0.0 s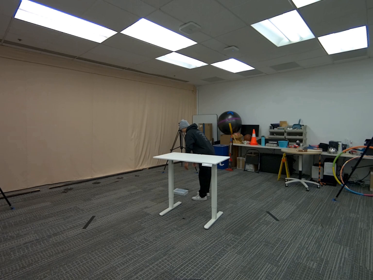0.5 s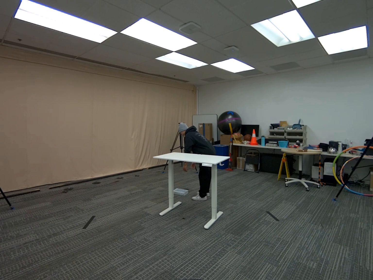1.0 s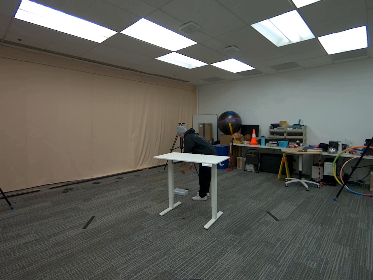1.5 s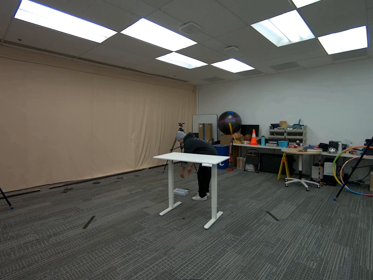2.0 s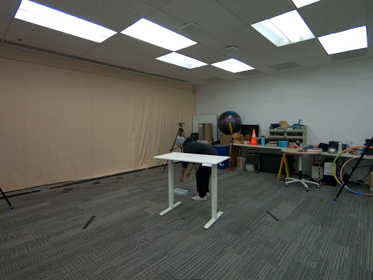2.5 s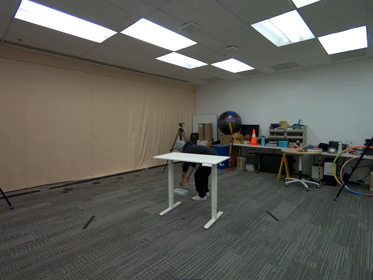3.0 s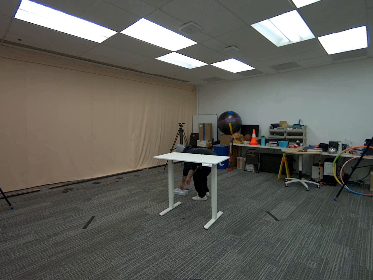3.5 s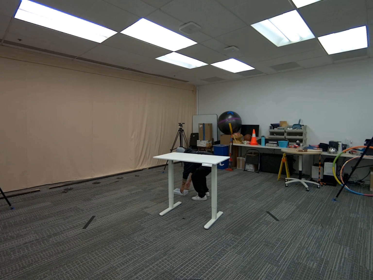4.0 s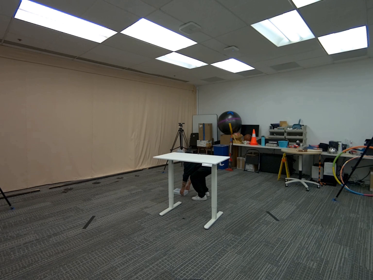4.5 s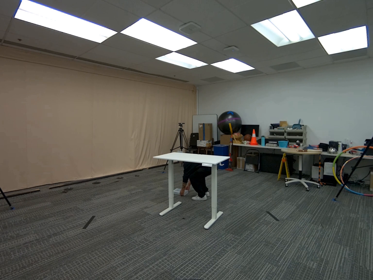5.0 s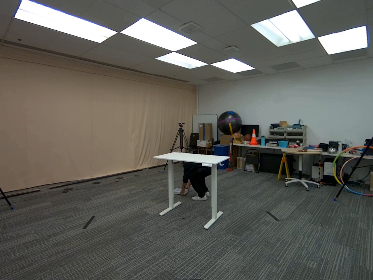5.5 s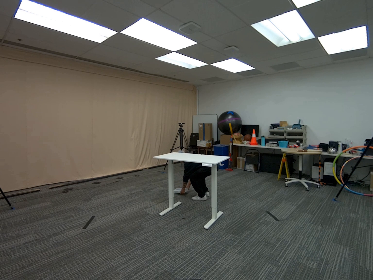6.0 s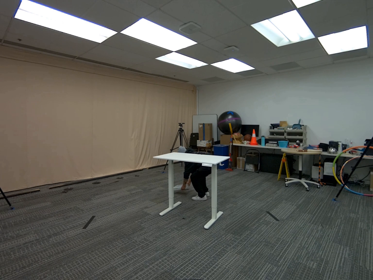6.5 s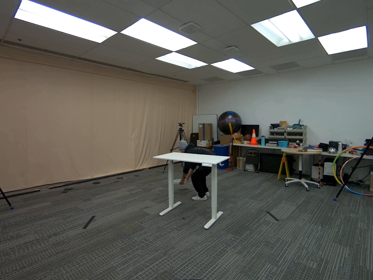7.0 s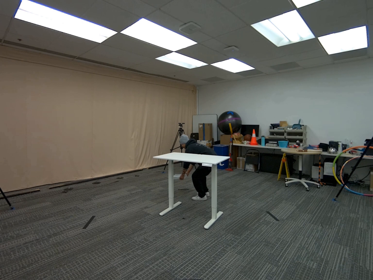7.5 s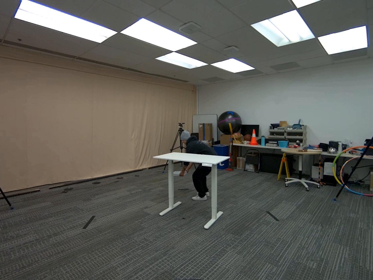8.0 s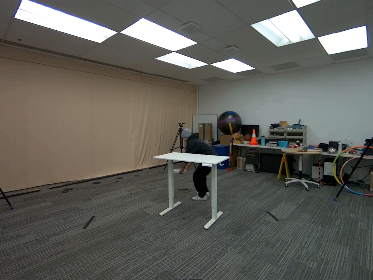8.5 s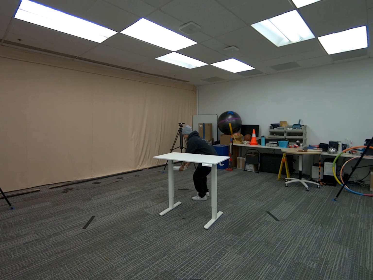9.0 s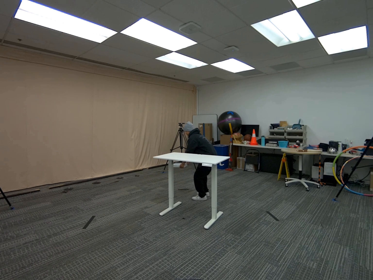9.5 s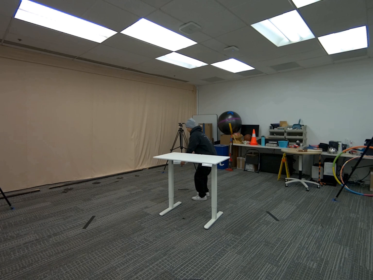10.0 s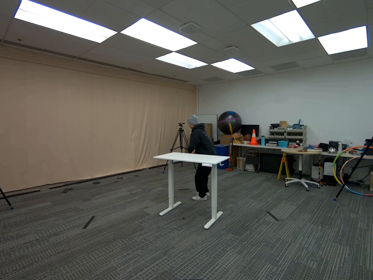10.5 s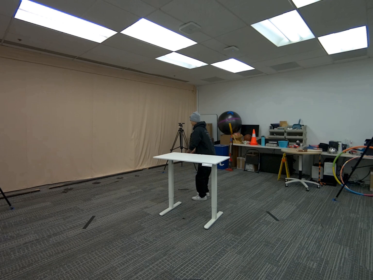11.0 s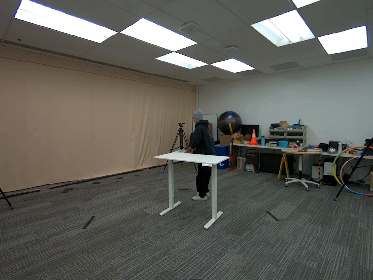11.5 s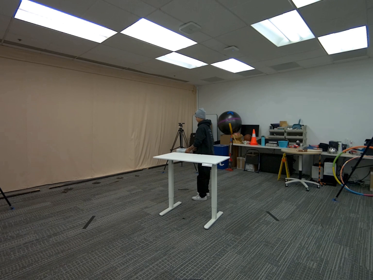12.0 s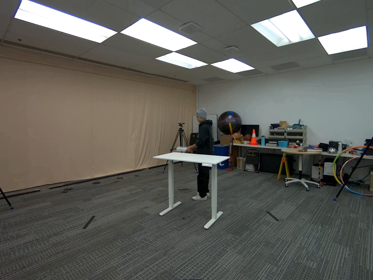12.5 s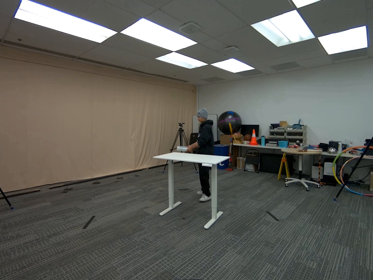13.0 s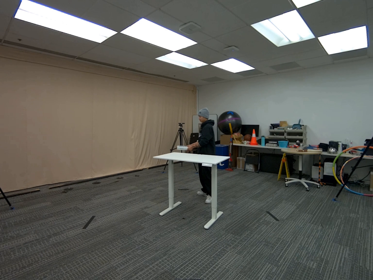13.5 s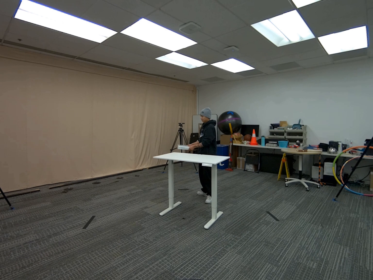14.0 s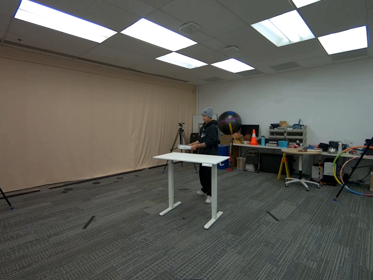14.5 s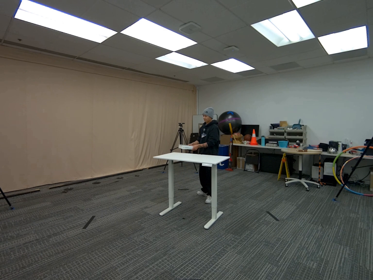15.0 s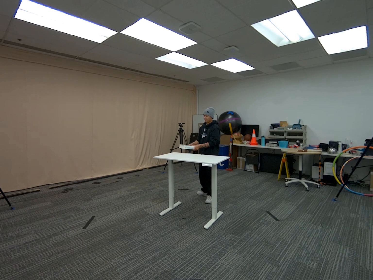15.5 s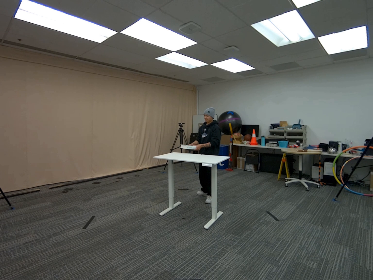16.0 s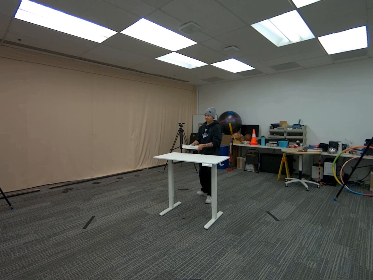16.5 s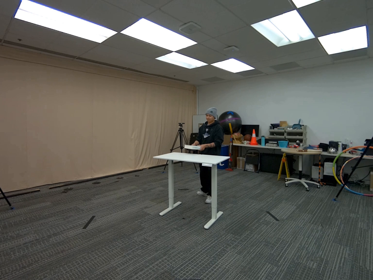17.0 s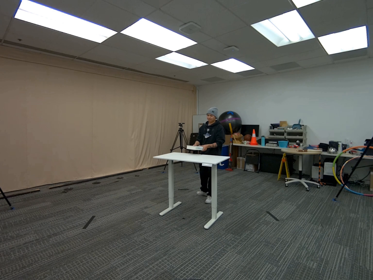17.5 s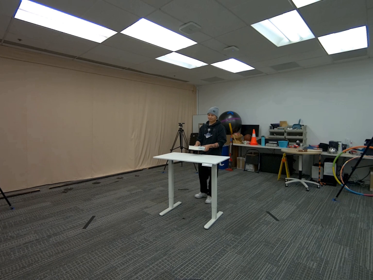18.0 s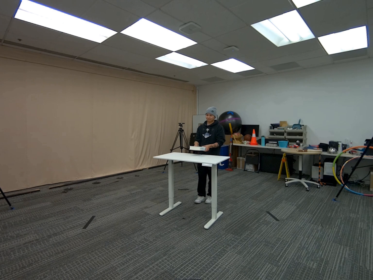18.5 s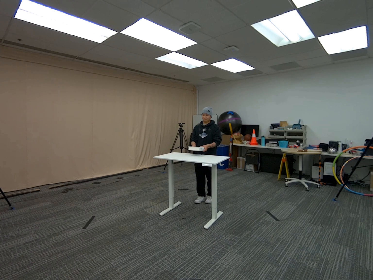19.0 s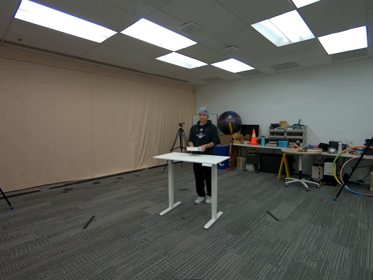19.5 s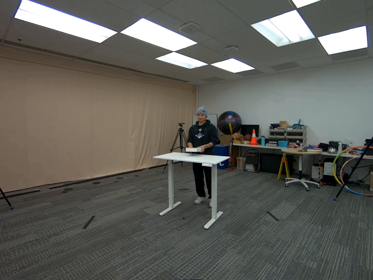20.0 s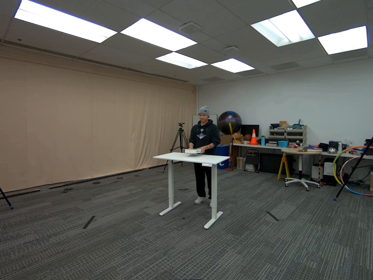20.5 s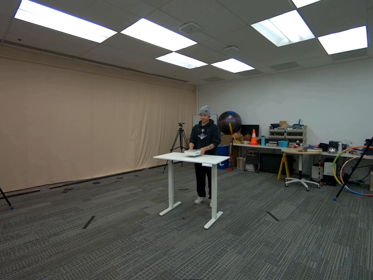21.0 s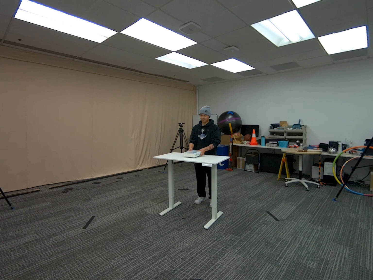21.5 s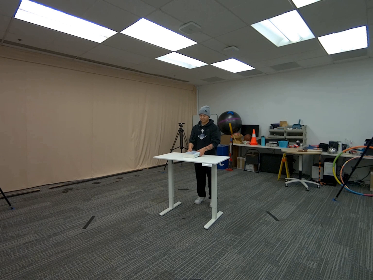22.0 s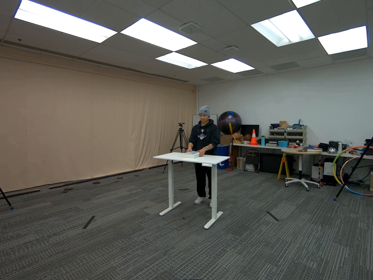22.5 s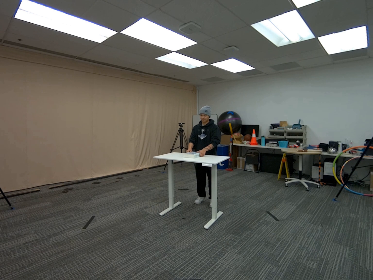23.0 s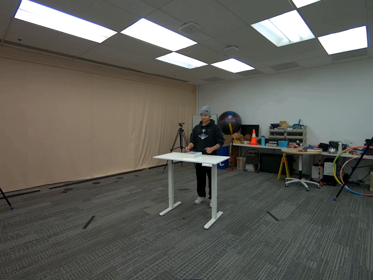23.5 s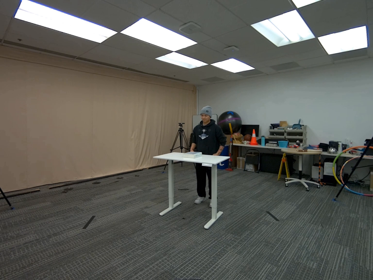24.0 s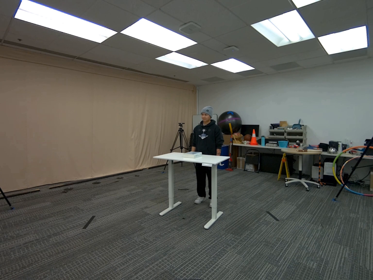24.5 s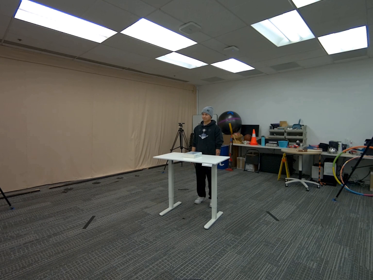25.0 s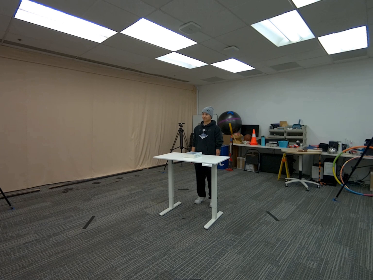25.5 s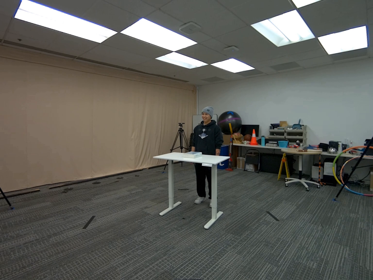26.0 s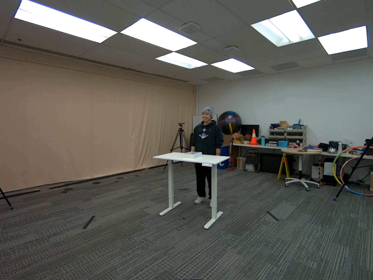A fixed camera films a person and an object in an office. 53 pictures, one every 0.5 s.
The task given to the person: Walk to the light blue book on the floor, pick it up with both hands and place the light blue book on top of the white desk.
